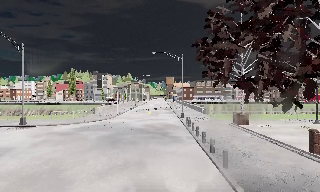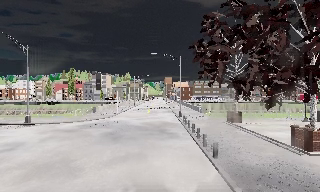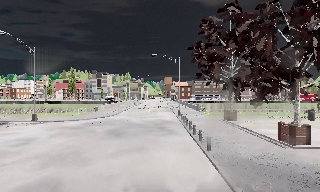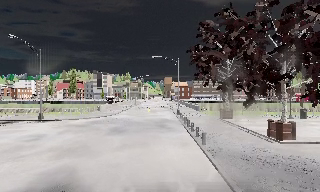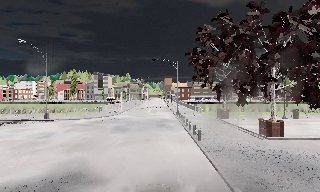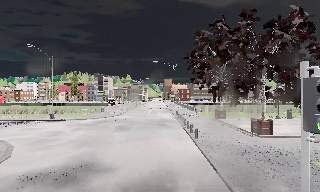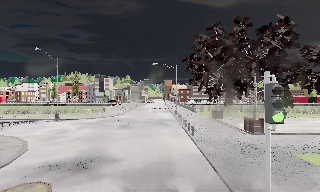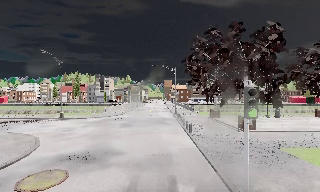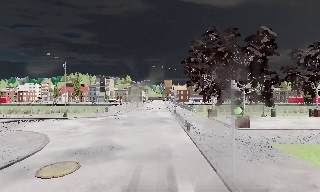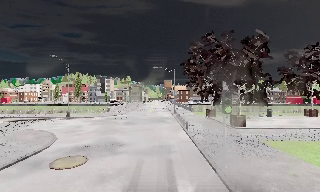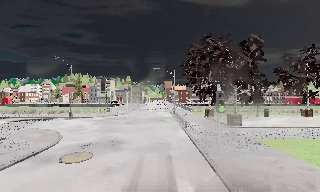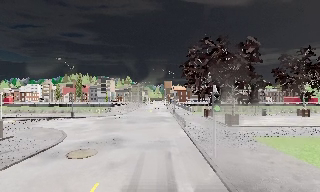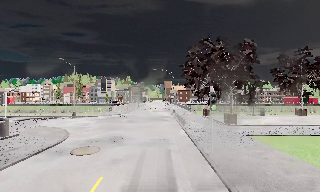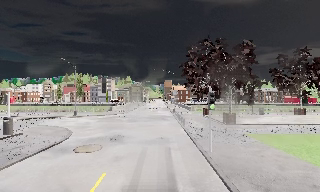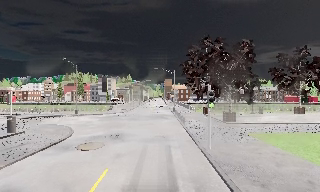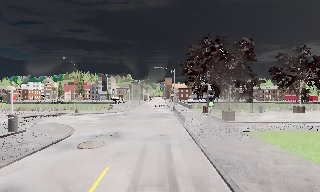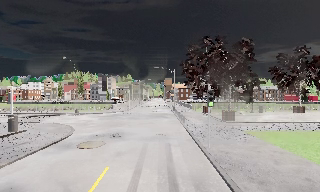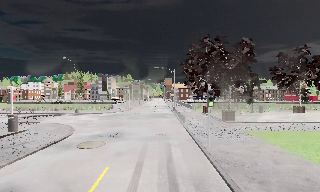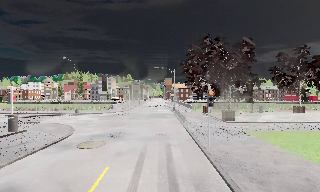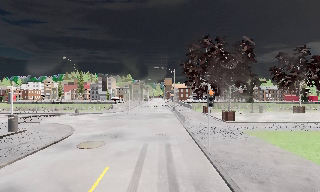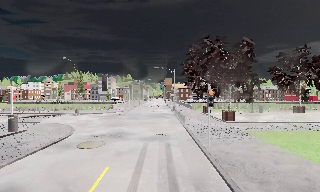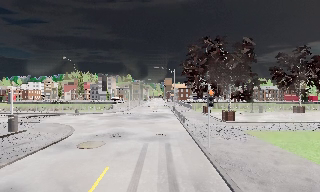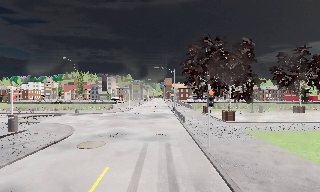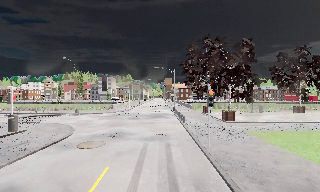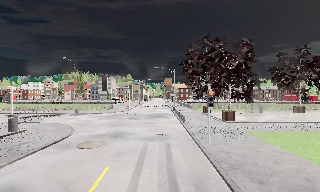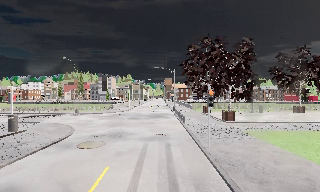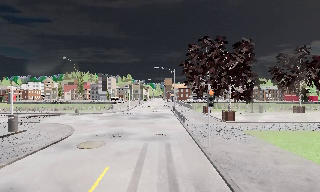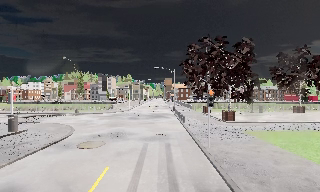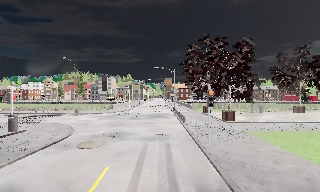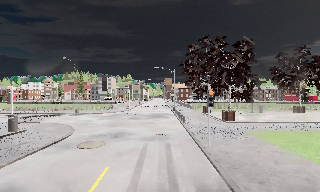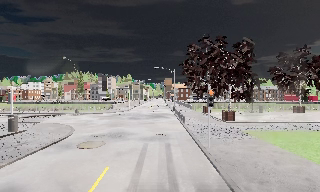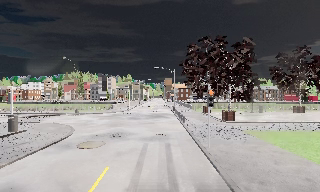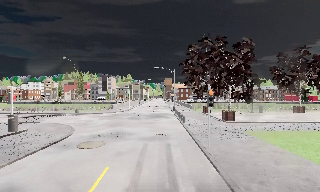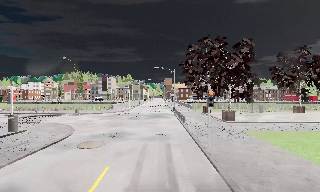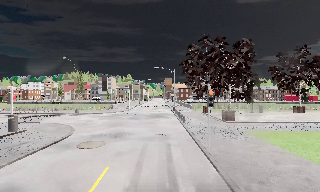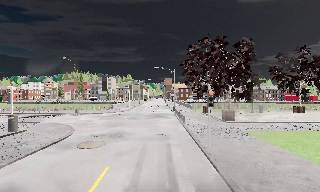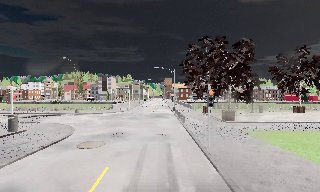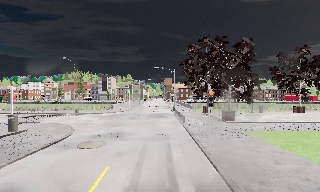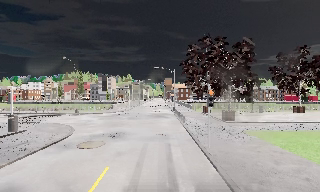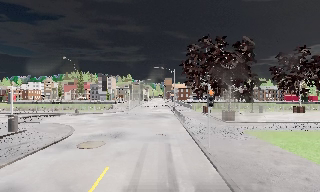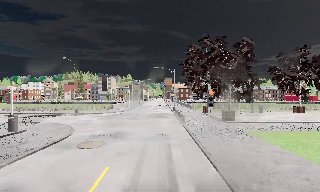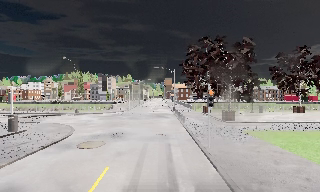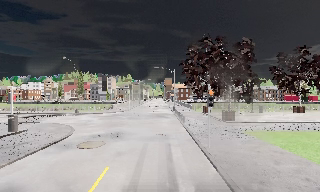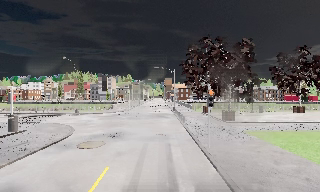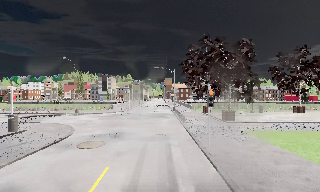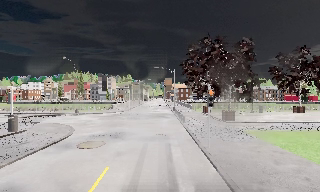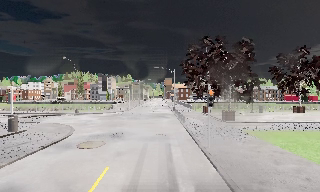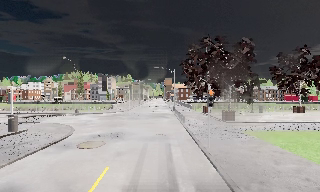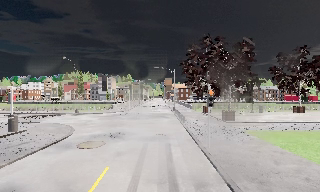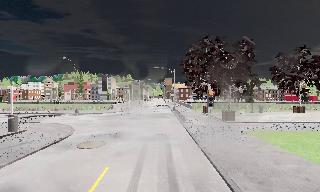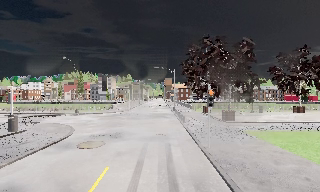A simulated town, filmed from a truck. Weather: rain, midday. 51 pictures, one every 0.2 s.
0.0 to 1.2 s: The camera travels backward, about 5 m, so what stands in front gets smaller.
1.2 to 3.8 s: The camera travels backward, about 4.5 m, so what stands in front gets smaller. It loses speed.
3.8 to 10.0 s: The camera keeps its place and its aim.
The film runs backward here.
